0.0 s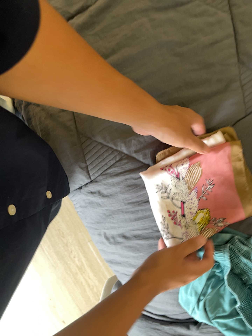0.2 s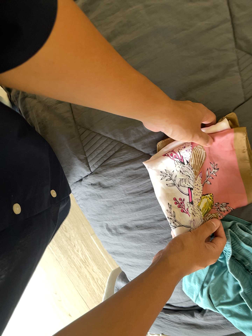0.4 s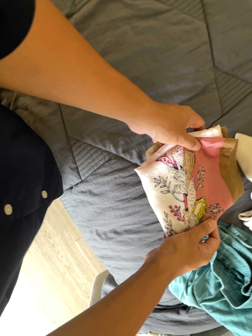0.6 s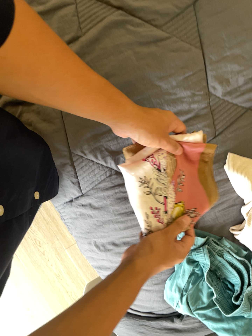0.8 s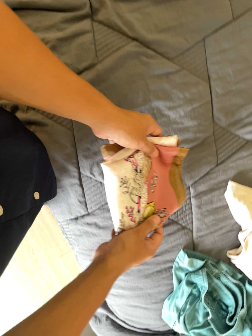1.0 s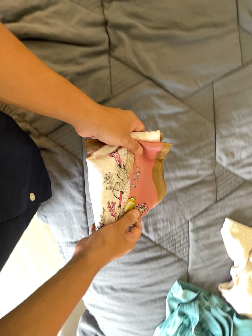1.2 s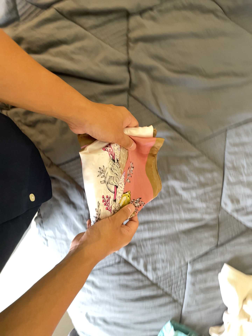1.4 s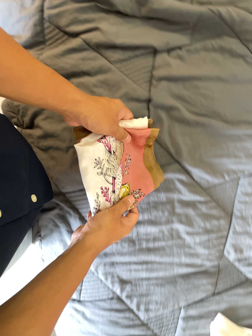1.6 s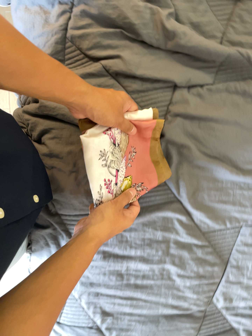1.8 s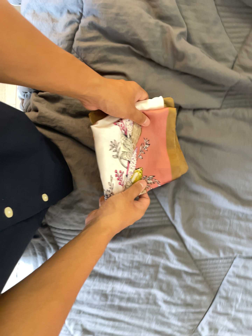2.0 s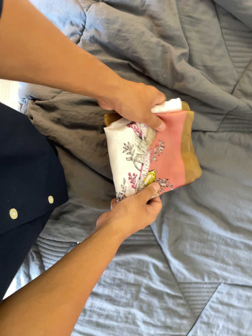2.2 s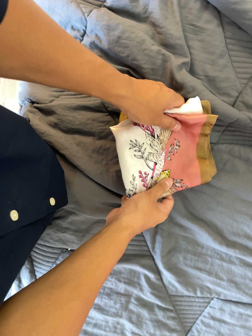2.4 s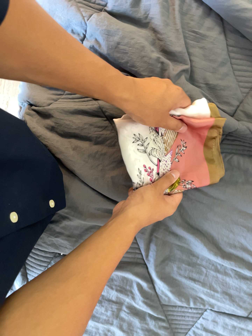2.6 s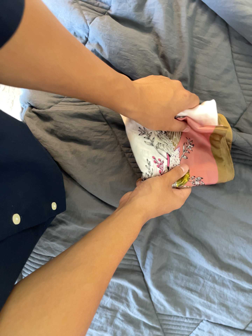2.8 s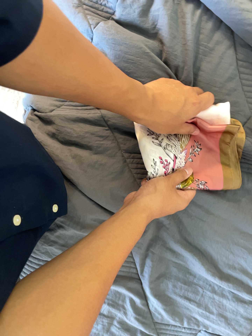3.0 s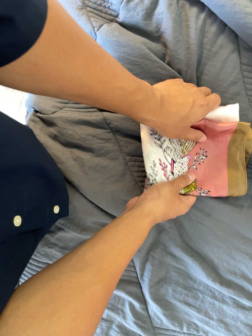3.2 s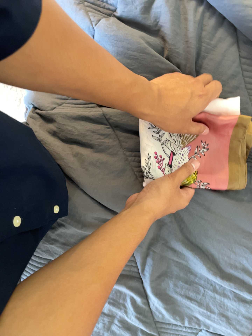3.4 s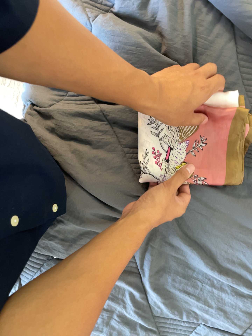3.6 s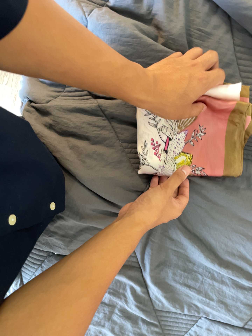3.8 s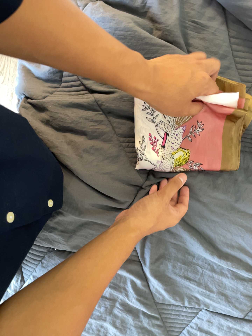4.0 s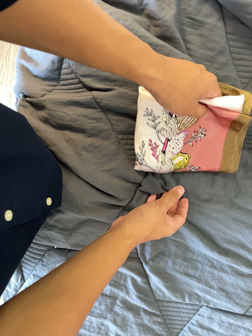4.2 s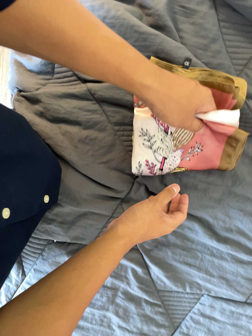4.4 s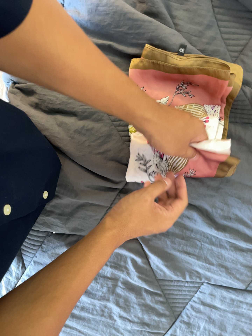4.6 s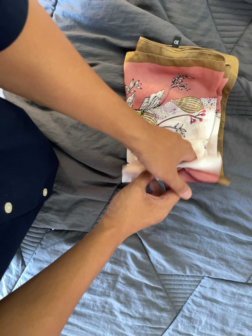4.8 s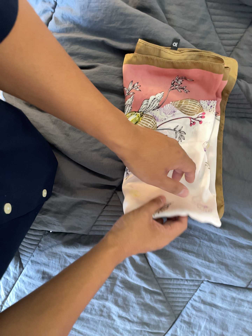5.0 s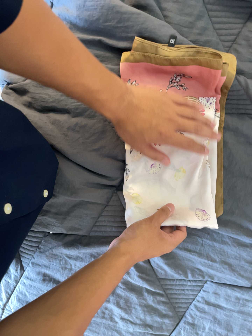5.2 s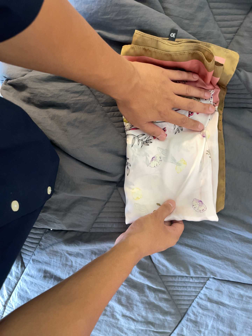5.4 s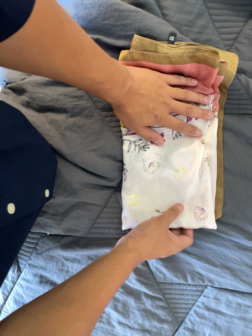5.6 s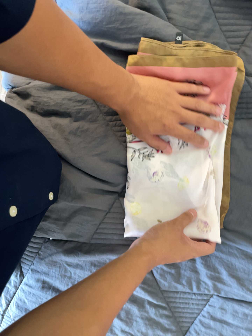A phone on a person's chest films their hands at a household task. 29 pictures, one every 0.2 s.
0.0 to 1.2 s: The camera pans to its right by about 15 degrees. It travels toward the top of its view, to its left and backward, about 28 cm, so close, fixed things drift downward. It rolls about its line of sight by about 10 degrees, and the scene rotates clockwise.
1.2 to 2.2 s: The camera travels toward the top of its view, about 26 cm, so close, fixed things drift downward. It rolls about its line of sight by about 30 degrees, and the scene rotates clockwise.
2.2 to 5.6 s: The camera travels to its right, about 10 cm.
The film runs backward here.
